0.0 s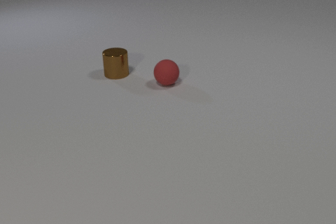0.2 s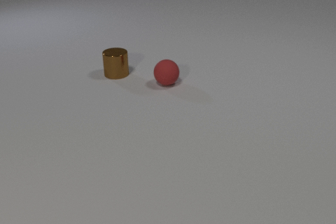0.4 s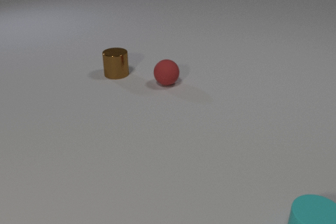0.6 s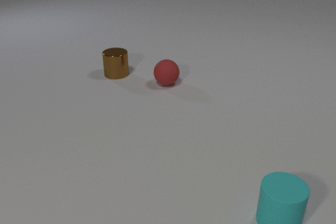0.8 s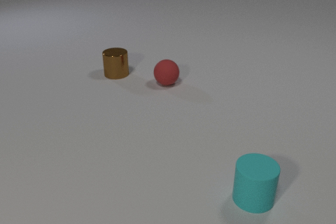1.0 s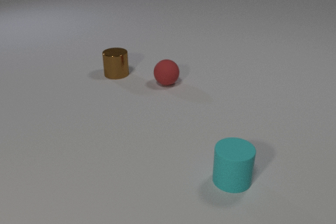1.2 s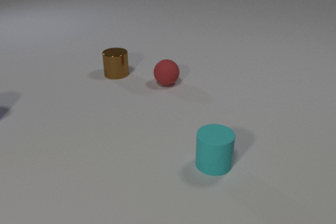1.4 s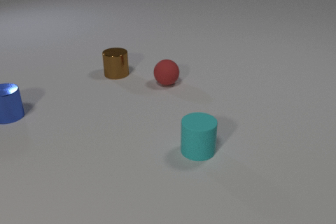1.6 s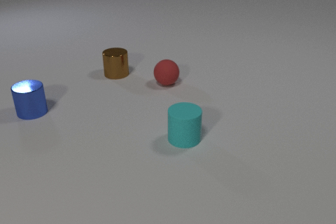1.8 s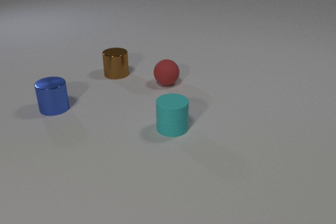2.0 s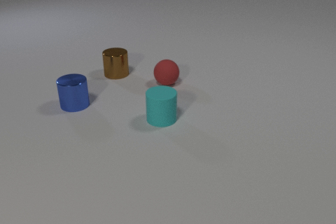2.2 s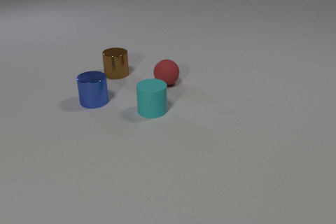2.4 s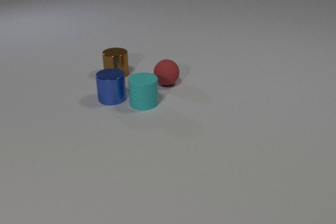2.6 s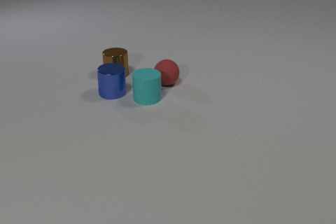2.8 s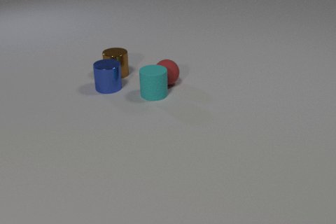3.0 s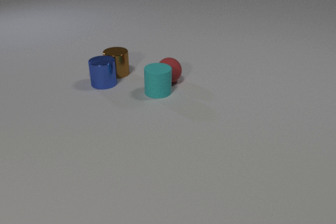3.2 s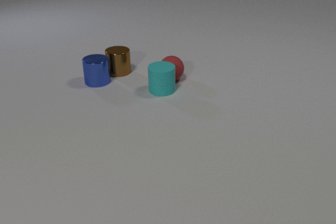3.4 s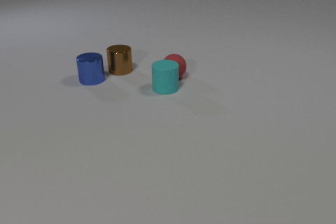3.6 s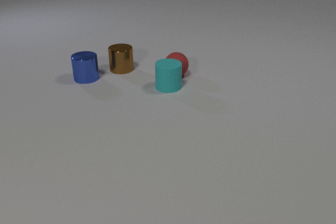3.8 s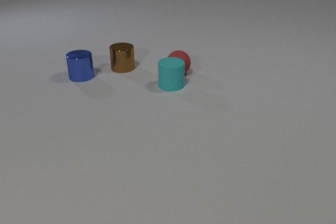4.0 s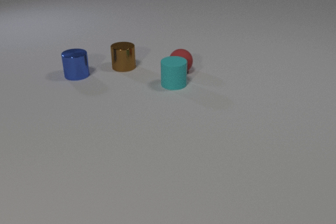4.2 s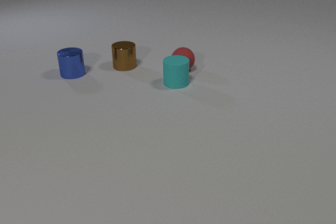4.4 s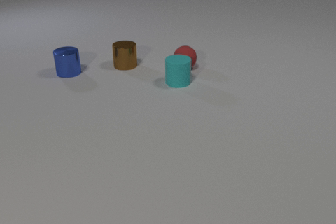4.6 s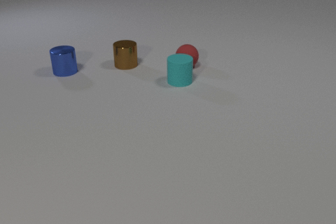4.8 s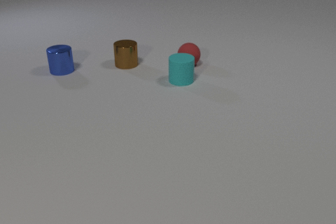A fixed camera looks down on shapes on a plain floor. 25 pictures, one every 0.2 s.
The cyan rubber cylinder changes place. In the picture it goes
away from the camera.
0.0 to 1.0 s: The cyan rubber cylinder comes in at the bottom edge, slides to the left and away from the camera.
1.0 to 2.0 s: The cyan rubber cylinder slides away from the camera and to the left. The blue metal cylinder comes in at the left edge, slides to the right.
2.0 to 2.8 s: The cyan rubber cylinder slides away from the camera. The blue metal cylinder slides to the right and away from the camera. The cyan rubber cylinder and the blue metal cylinder collide. The cyan rubber cylinder and the red rubber sphere collide.
2.8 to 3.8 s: The cyan rubber cylinder slides away from the camera and to the right. The blue metal cylinder slides away from the camera and to the left. The brown metal cylinder slides away from the camera and to the right. The red rubber sphere rolls away from the camera and to the right. The blue metal cylinder and the brown metal cylinder collide.
3.8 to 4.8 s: The cyan rubber cylinder slides away from the camera and to the right. The blue metal cylinder slides away from the camera and to the left. The brown metal cylinder slides away from the camera. The red rubber sphere rolls away from the camera and to the right.
Are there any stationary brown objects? no.
What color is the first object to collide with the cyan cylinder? blue.
What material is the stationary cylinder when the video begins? metal.
